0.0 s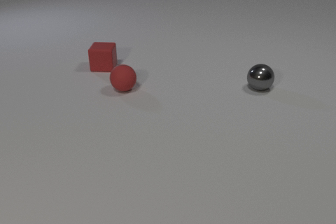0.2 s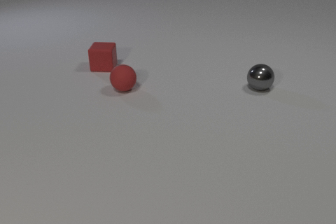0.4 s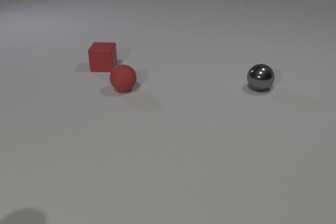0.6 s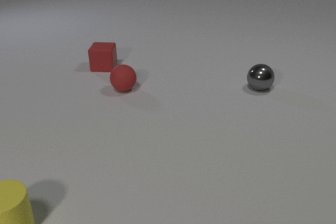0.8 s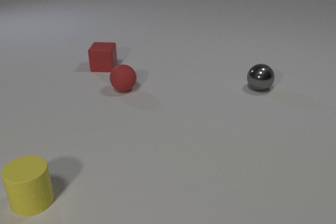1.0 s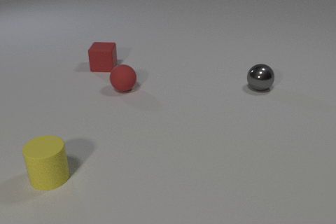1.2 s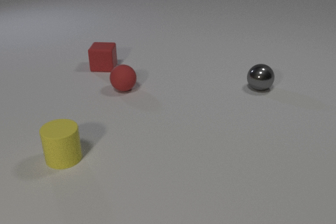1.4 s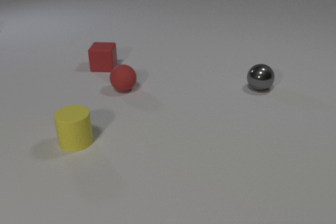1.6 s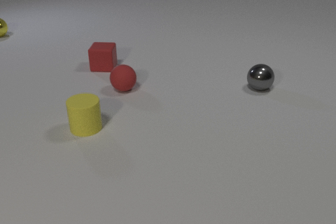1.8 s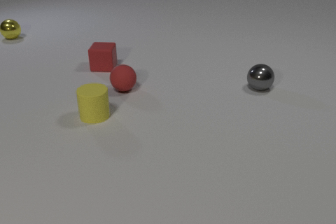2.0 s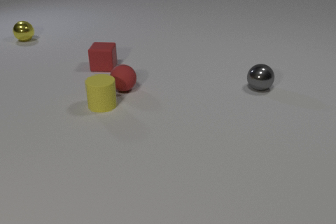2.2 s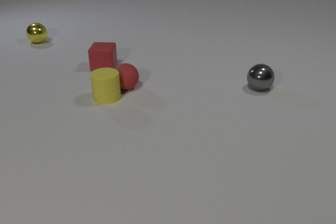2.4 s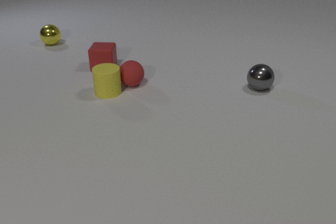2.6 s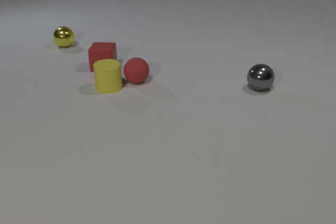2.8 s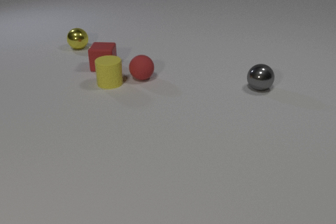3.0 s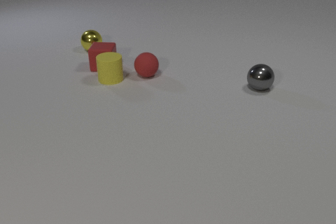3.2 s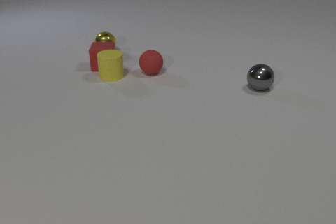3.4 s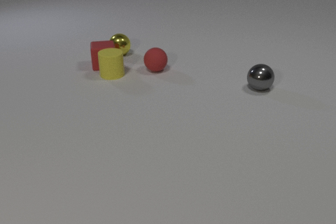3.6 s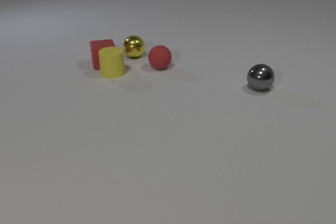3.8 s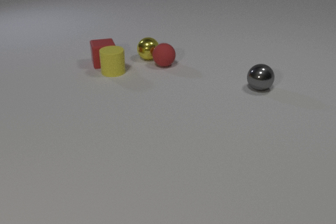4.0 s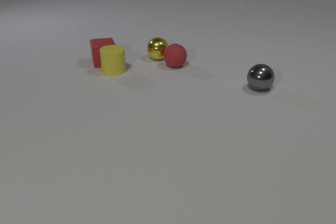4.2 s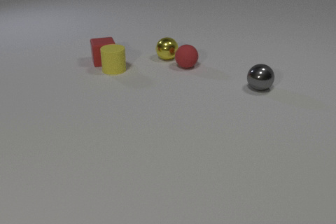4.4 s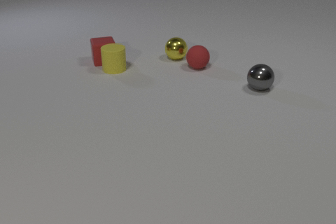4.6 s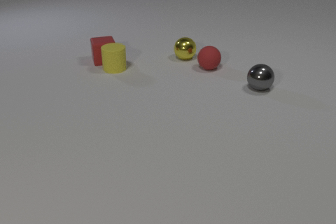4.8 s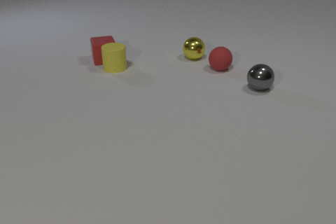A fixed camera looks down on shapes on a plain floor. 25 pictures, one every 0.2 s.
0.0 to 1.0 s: The yellow rubber cylinder comes in at the bottom edge, slides away from the camera and to the right.
1.0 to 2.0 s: The yellow rubber cylinder slides away from the camera and to the right. The yellow metal sphere comes in at the left edge, rolls to the right and toward the camera.
2.0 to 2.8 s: The yellow rubber cylinder slides away from the camera. The red rubber sphere rolls away from the camera and to the right. The yellow metal sphere rolls to the right and toward the camera. The yellow rubber cylinder and the red rubber sphere collide.
2.8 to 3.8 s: The yellow rubber cylinder slides away from the camera. The red rubber sphere rolls away from the camera and to the right. The red rubber cube slides away from the camera, spins so that its near face slides to the right, counterclockwise seen from above. The yellow metal sphere rolls to the right and toward the camera. The yellow rubber cylinder and the red rubber cube collide. The red rubber sphere and the yellow metal sphere collide.
3.8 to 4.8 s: The yellow rubber cylinder slides away from the camera. The red rubber sphere rolls to the right. The red rubber cube slides away from the camera. The yellow metal sphere rolls to the right.
Are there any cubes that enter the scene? no.
Are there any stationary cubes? no.
What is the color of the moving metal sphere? yellow.
